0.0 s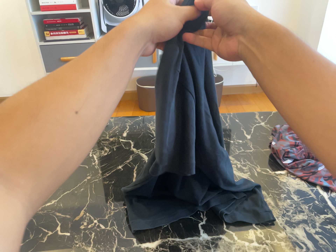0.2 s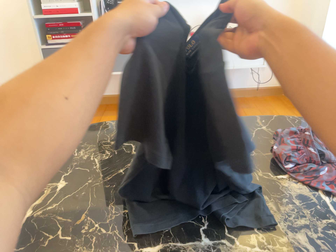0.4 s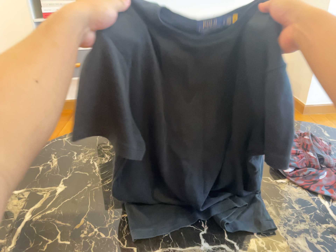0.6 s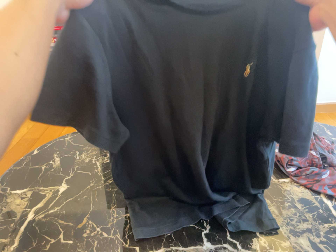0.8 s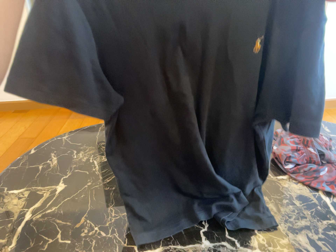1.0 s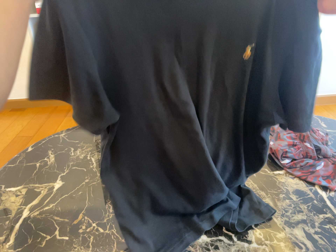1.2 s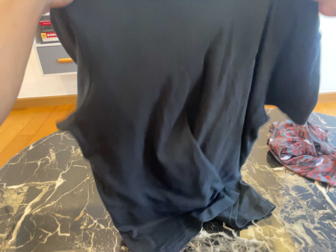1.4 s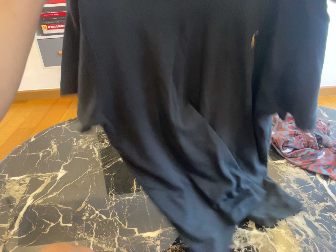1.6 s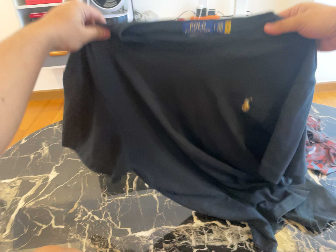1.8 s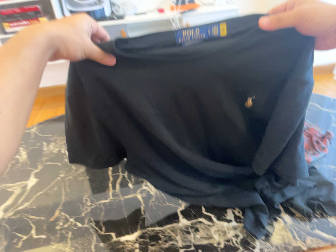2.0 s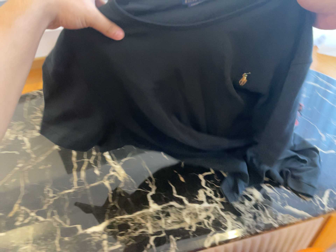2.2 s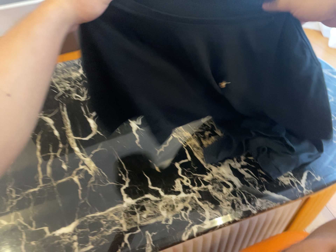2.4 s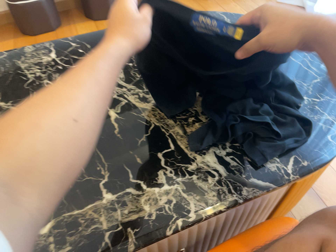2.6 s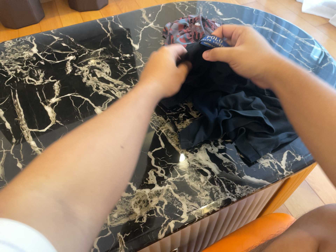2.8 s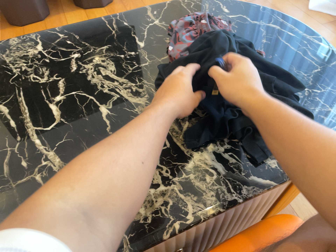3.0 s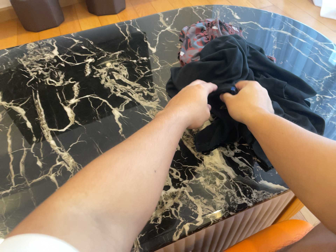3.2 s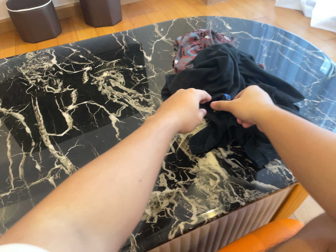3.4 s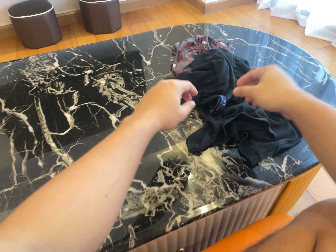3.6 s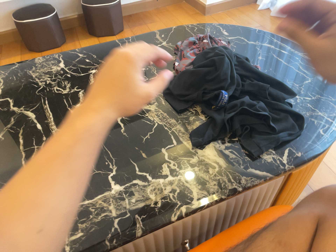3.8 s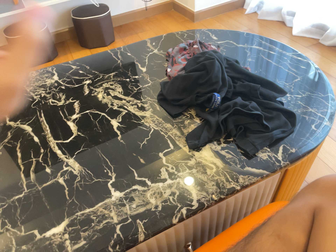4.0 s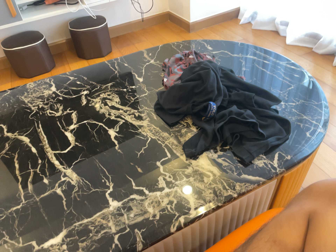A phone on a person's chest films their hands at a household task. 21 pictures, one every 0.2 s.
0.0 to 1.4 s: The camera shifts only a little, or ends up much as it began.
1.4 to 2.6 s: The scene slides to the left, as the camera pans about 20 degrees to its right. It travels forward, toward the top of its view and to its right, about 20 cm, so what stands in front looms larger. Its aim tips toward the bottom of its view by about 20 degrees, and the scene shifts upward. It rolls about its line of sight by about 15 degrees, and the scene rotates counterclockwise.
2.6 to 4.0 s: The camera travels backward and toward the bottom of its view, about 10 cm, so what stands in front gets smaller. Its aim tips toward the top of its view by about 10 degrees.
The film runs backward here.
